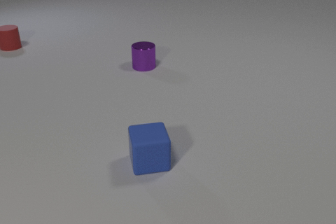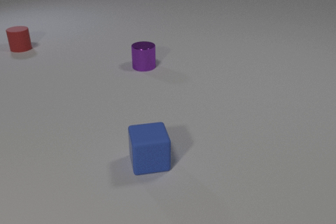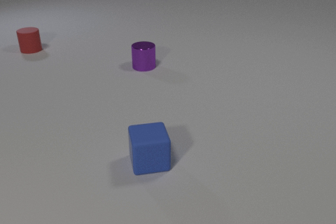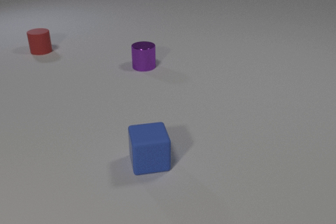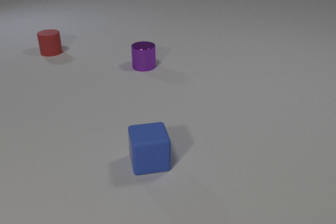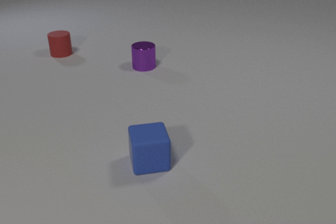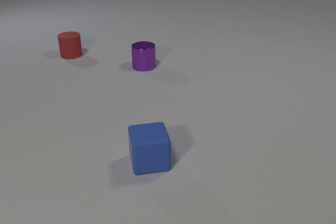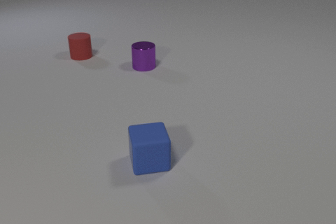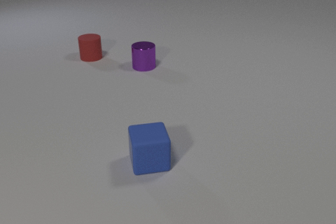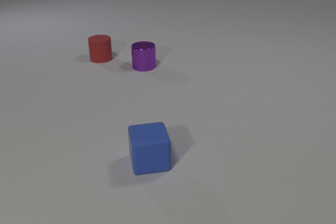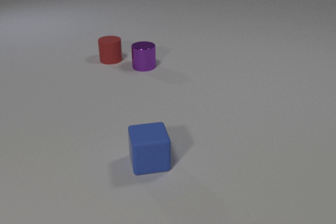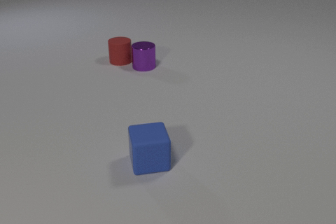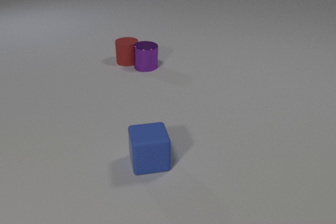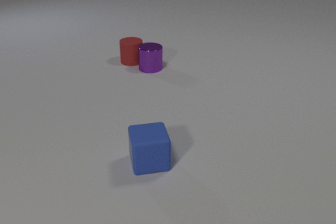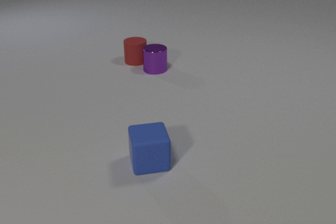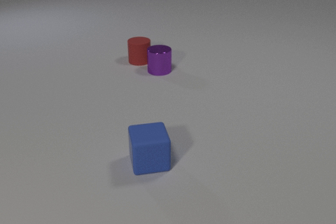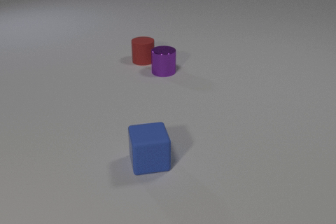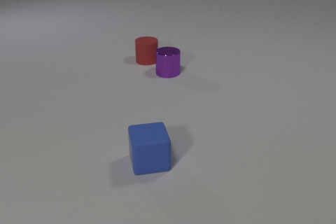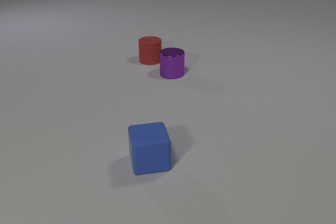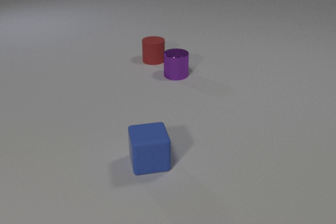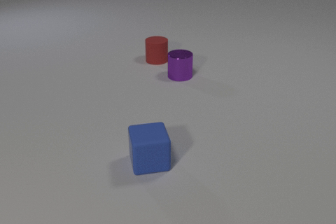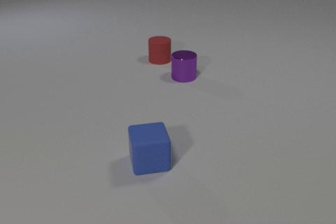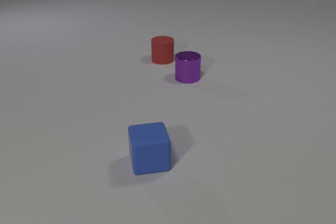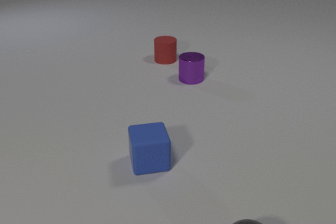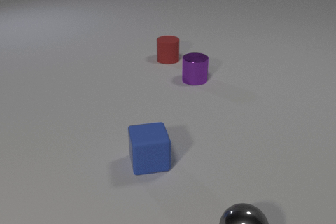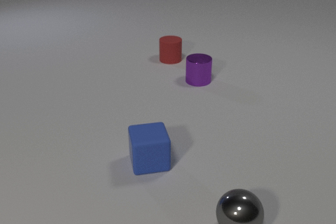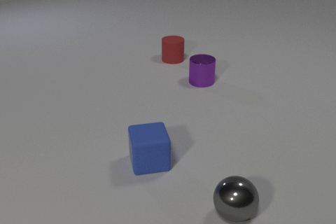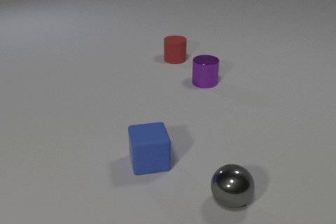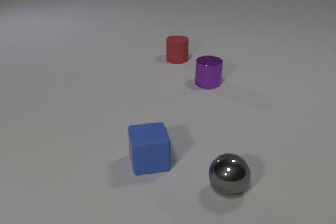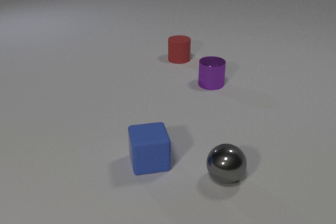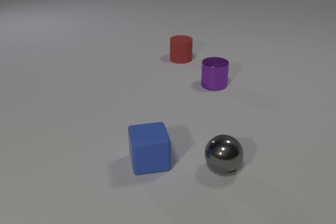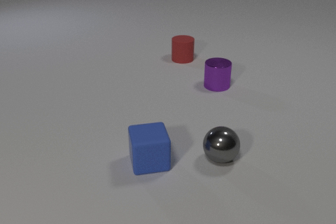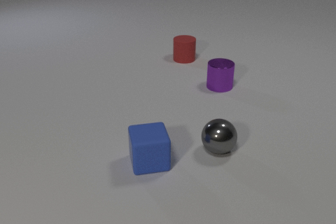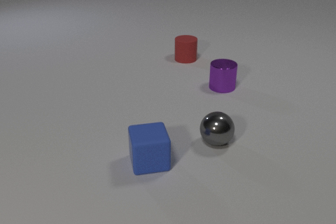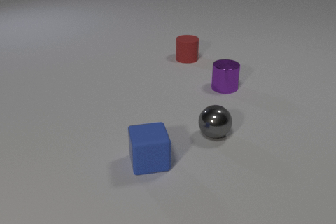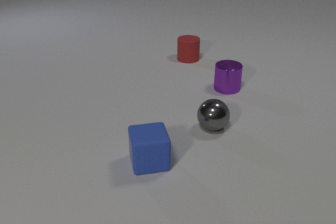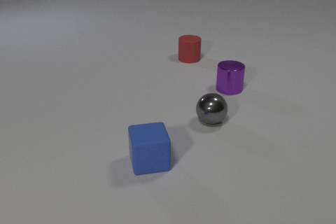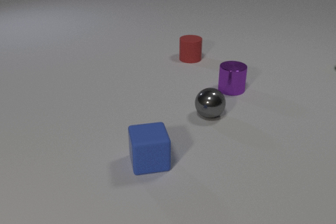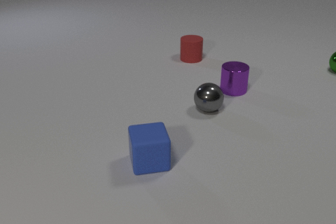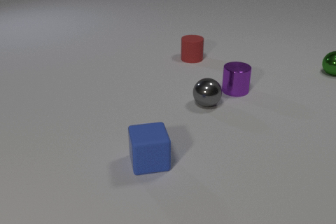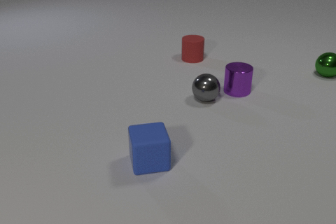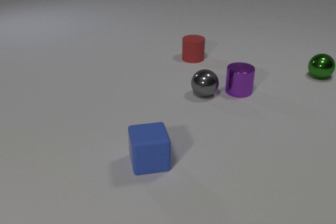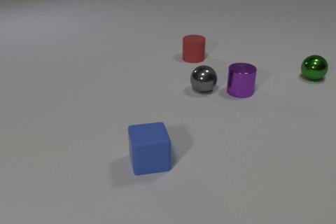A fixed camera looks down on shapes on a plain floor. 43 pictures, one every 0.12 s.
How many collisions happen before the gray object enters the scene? 1.
How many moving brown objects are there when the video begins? 0.
What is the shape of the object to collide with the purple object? cylinder.
0.00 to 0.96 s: The red rubber cylinder slides to the right and toward the camera.
0.96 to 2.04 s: The red rubber cylinder slides to the right. The purple metal cylinder slides to the right and toward the camera. The red rubber cylinder and the purple metal cylinder collide.
2.04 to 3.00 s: The red rubber cylinder slides to the right. The purple metal cylinder slides to the right and toward the camera. The gray metal sphere comes in at the bottom edge, rolls away from the camera.
3.00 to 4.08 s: The red rubber cylinder slides to the right. The purple metal cylinder slides to the right and toward the camera. The gray metal sphere rolls away from the camera.
4.08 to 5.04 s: The red rubber cylinder slides to the right. The purple metal cylinder slides to the right and toward the camera. The green metal sphere comes in at the right edge, rolls toward the camera and to the left. The gray metal sphere rolls away from the camera.
